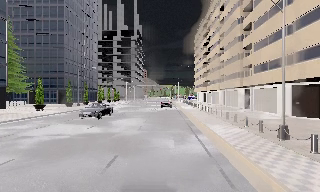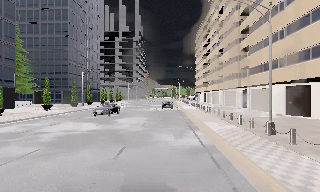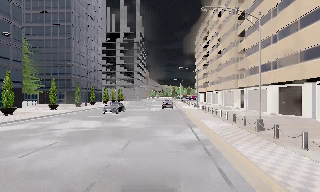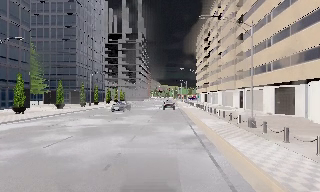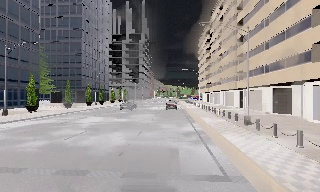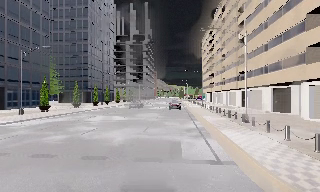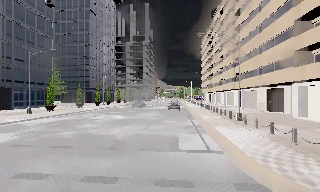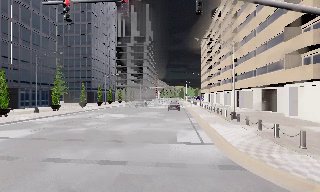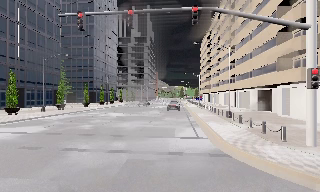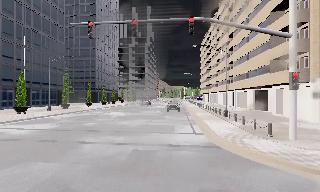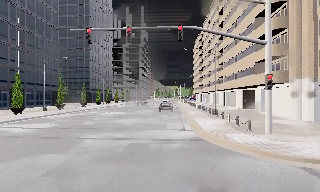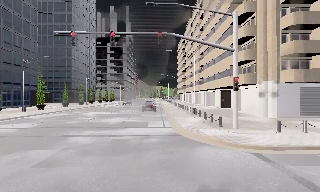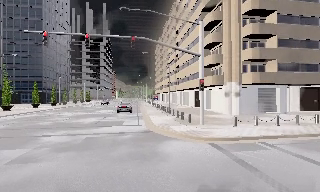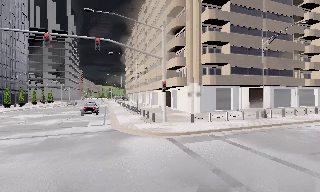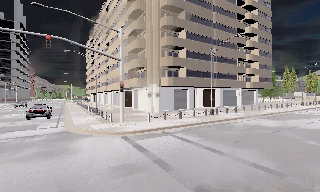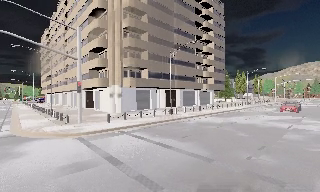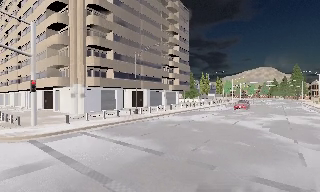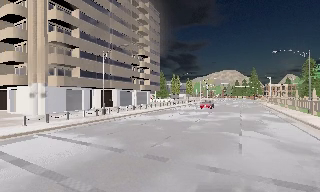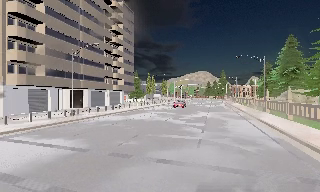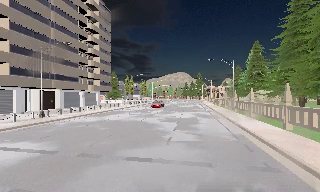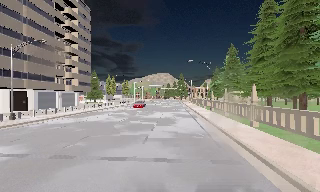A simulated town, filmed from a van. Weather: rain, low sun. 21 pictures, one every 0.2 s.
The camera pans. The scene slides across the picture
to the left.
The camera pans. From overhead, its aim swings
clockwise.
0.0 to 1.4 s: The camera travels backward, about 8 m, so what stands in front gets smaller.
1.4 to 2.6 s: The camera pans to its right, which is clockwise from overhead, by about 25 degrees. It travels backward, about 6 m, so what stands in front gets smaller.
2.6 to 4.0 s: The camera swings to its right by about 65 degrees, and the scene slides to the left. It travels to its right and backward, about 5 m, so close, fixed things drift to the left. It loses speed.
The film runs backward here.
